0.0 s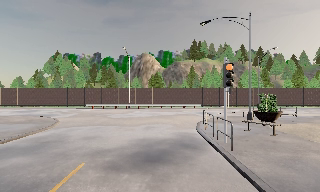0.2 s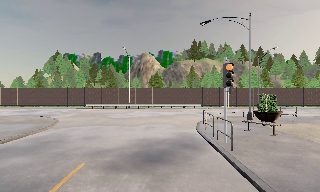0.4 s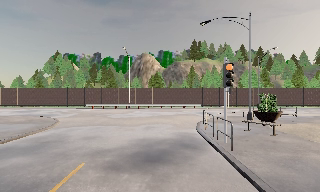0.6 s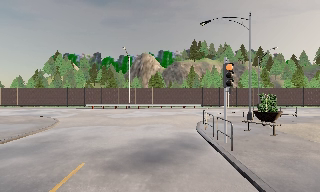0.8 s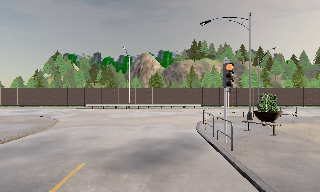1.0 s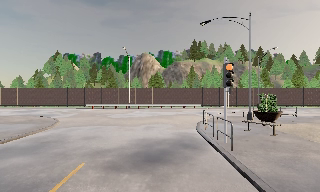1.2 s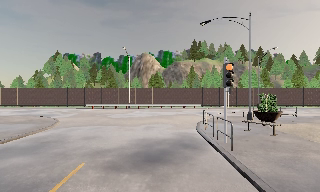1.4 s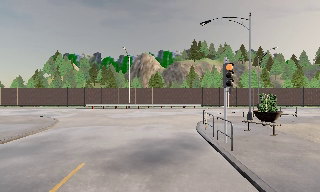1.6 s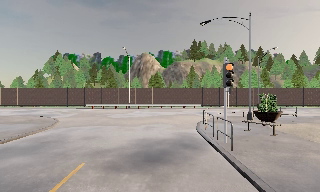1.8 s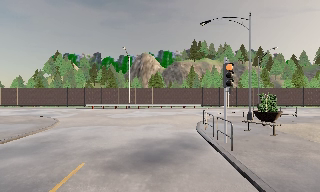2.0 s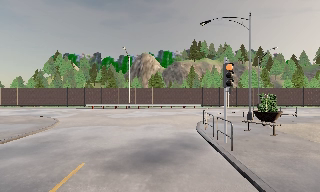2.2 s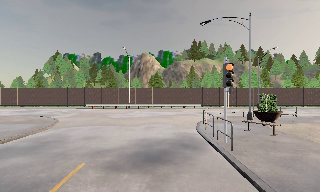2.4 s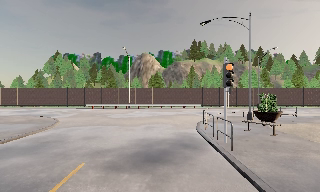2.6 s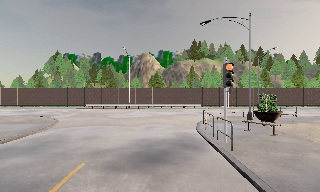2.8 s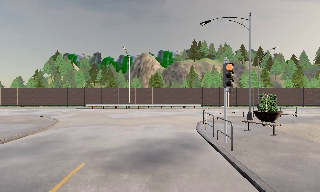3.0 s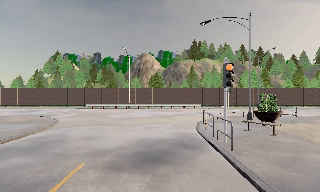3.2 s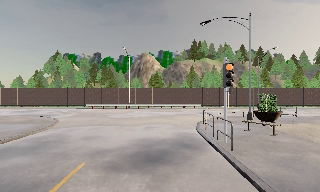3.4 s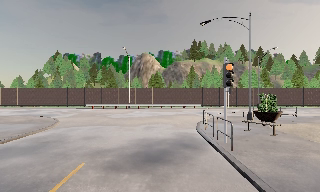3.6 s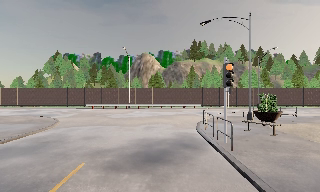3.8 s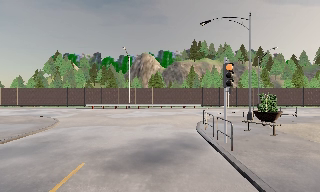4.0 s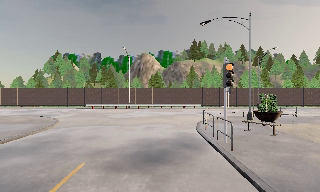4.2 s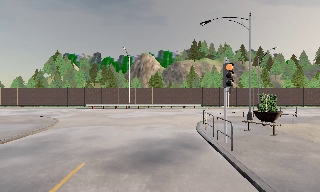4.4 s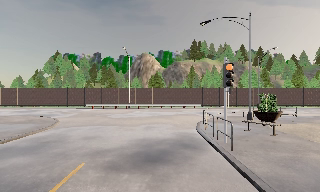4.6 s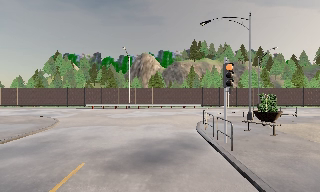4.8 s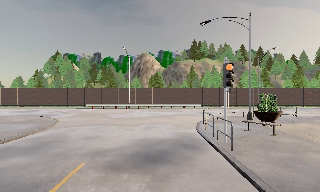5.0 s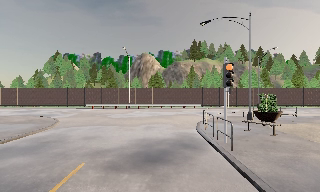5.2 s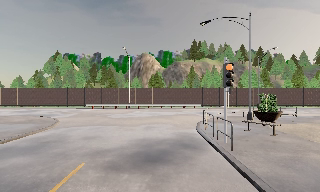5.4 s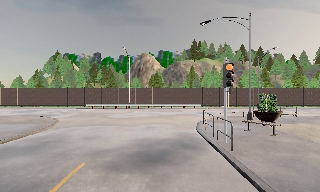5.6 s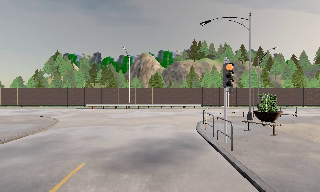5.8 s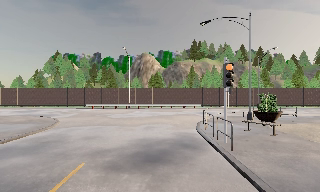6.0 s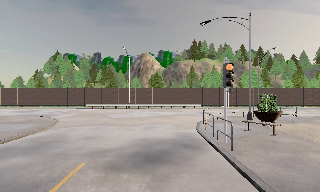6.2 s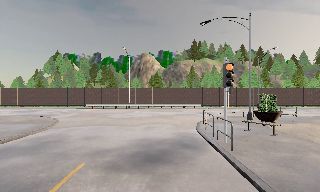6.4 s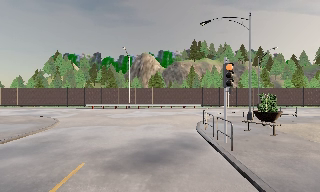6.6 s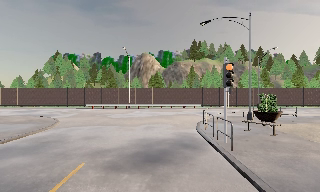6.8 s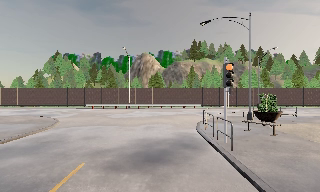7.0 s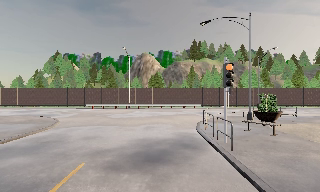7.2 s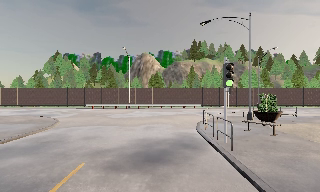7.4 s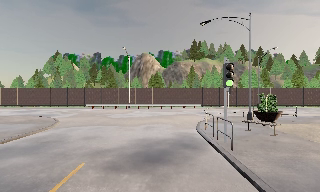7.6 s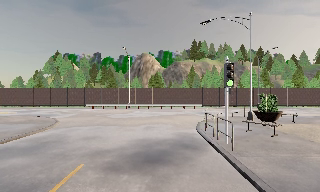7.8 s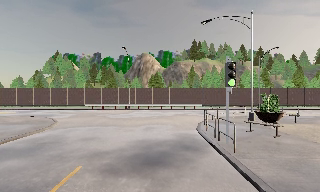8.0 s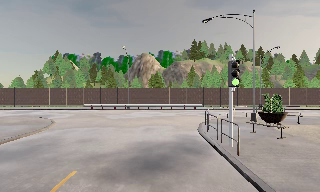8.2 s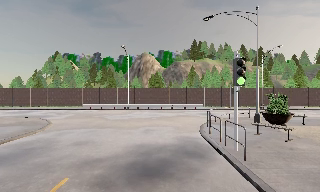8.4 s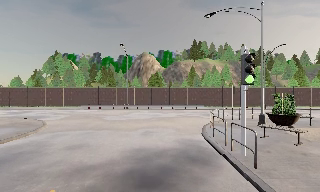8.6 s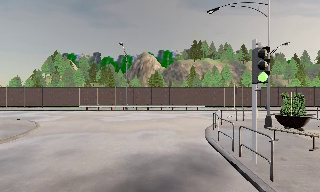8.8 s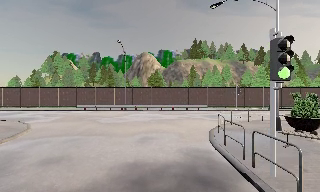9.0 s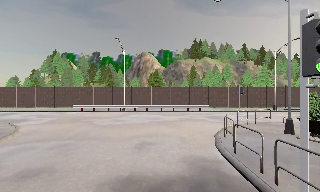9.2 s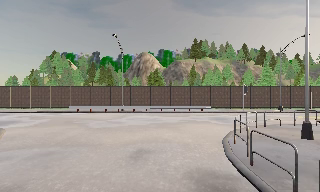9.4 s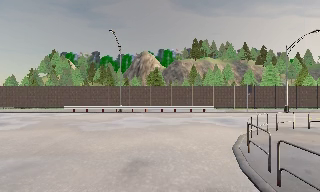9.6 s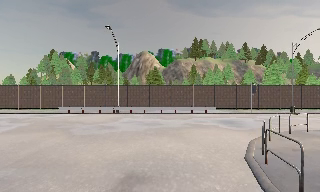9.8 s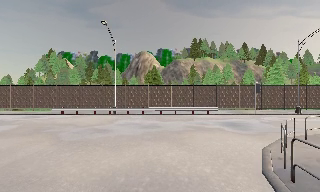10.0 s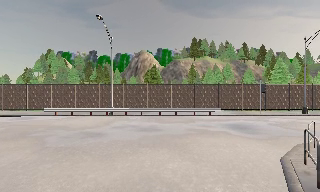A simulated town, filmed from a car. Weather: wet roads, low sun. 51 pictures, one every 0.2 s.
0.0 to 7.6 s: The camera keeps its place and its aim.
7.6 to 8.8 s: The camera travels forward, about 2.5 m, so what stands in front looms larger. It gains speed.
8.8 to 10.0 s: The camera travels forward, about 5 m, so what stands in front looms larger.
The film runs forward here.
